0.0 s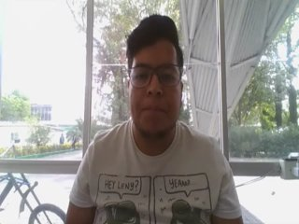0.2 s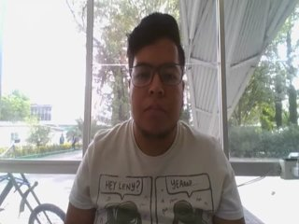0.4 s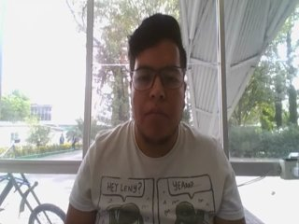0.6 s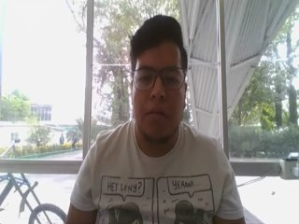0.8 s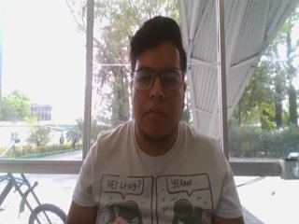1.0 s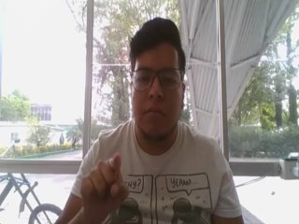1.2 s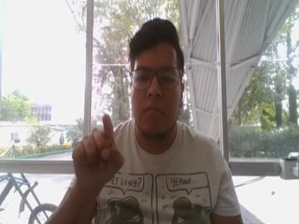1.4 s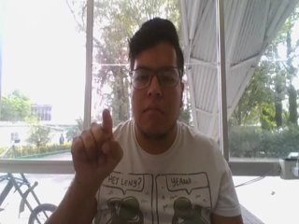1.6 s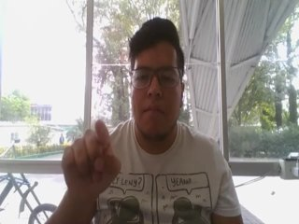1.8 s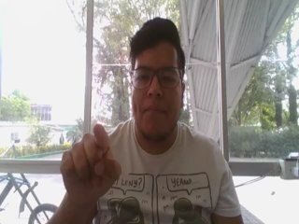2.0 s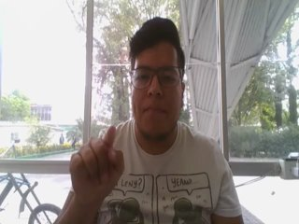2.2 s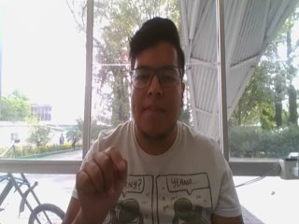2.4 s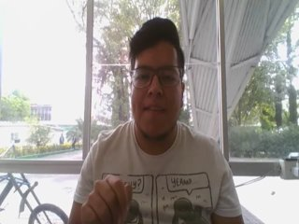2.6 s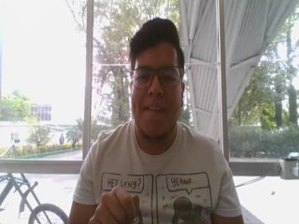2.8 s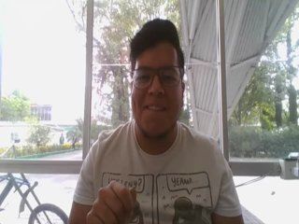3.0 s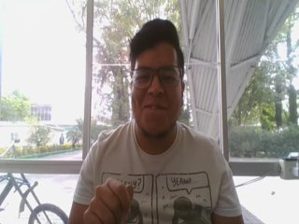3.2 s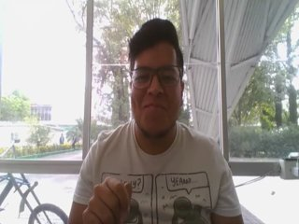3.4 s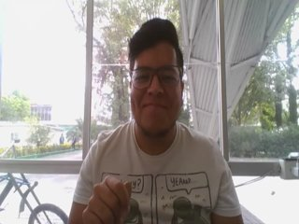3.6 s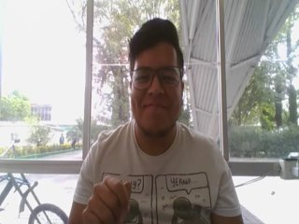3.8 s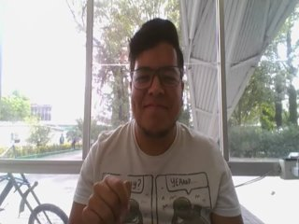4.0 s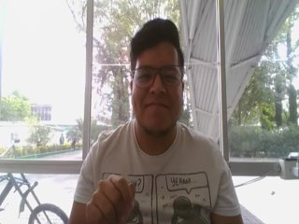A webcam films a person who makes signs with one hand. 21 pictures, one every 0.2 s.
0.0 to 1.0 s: Non-gesture.
1.1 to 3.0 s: Click with one finger.
3.1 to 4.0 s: Pointing with one finger.
